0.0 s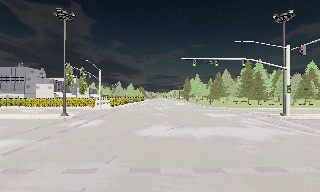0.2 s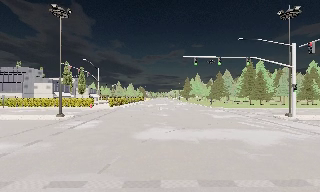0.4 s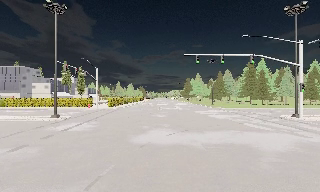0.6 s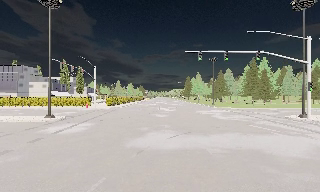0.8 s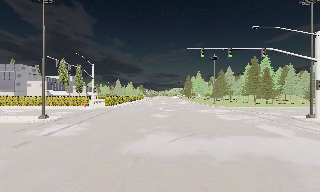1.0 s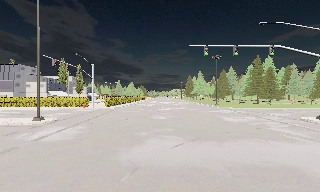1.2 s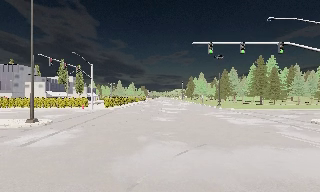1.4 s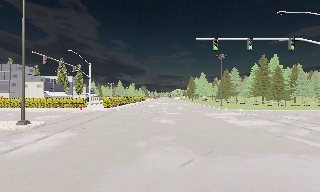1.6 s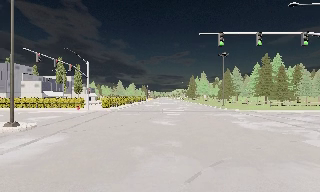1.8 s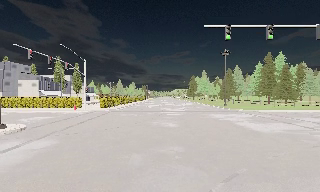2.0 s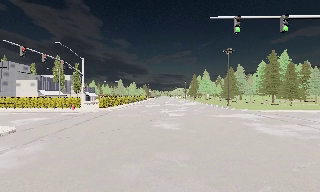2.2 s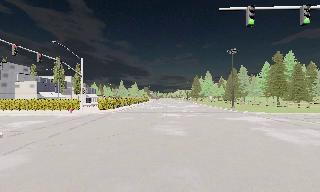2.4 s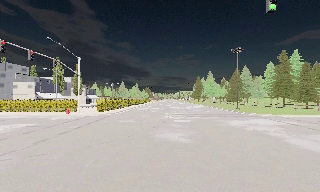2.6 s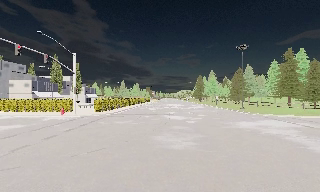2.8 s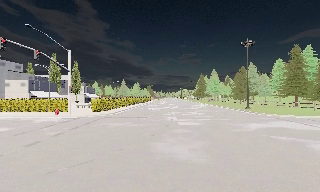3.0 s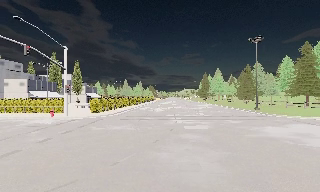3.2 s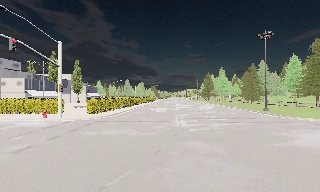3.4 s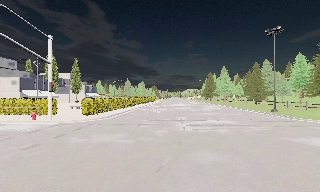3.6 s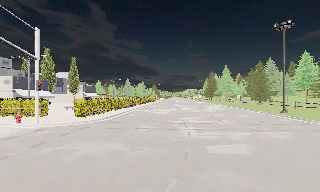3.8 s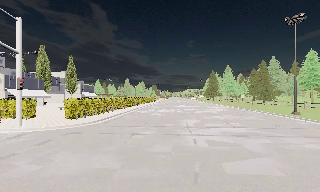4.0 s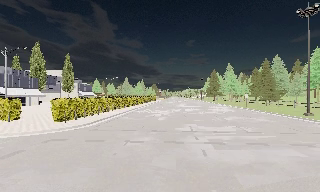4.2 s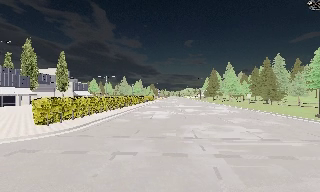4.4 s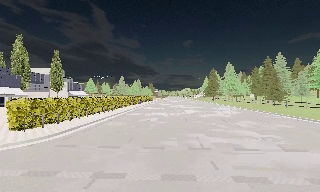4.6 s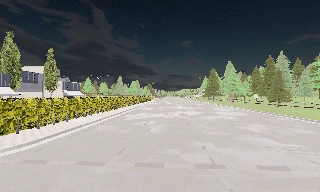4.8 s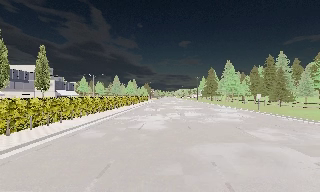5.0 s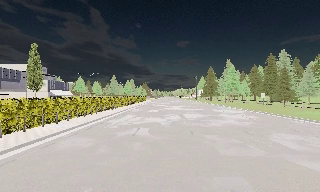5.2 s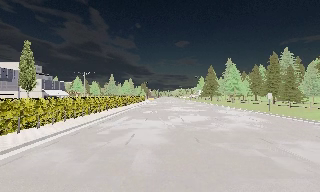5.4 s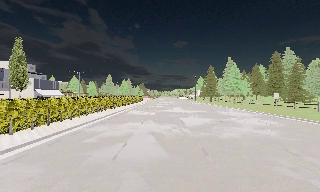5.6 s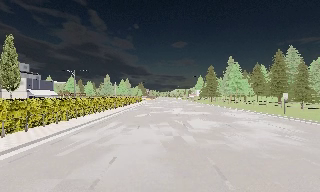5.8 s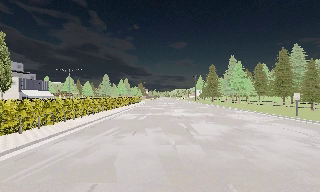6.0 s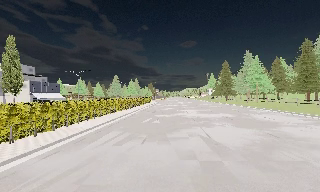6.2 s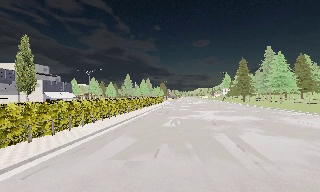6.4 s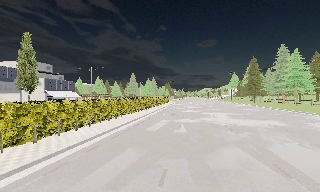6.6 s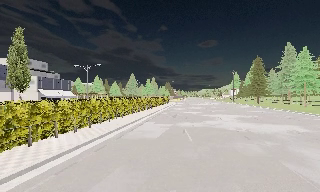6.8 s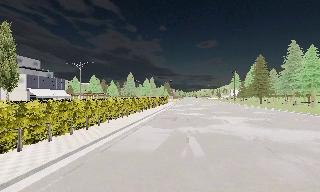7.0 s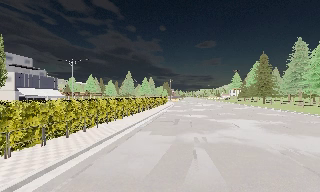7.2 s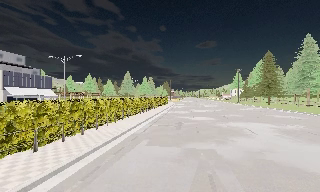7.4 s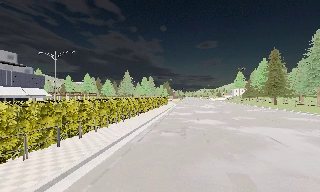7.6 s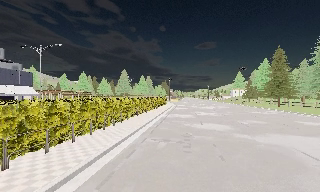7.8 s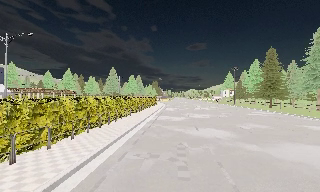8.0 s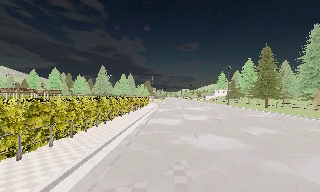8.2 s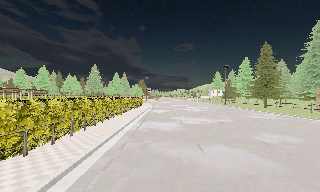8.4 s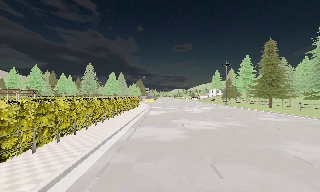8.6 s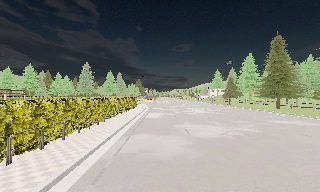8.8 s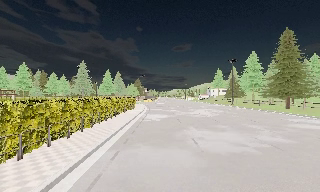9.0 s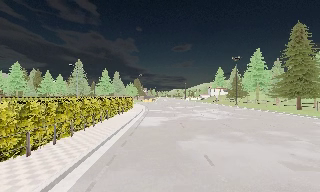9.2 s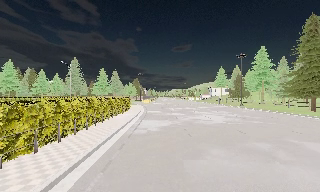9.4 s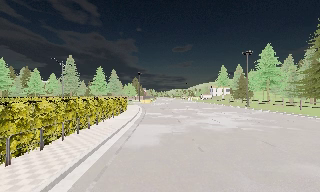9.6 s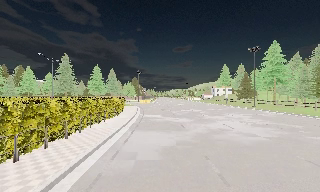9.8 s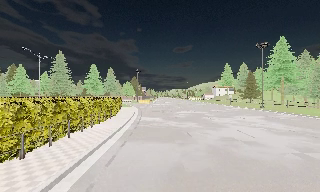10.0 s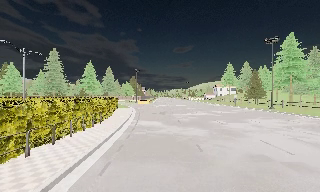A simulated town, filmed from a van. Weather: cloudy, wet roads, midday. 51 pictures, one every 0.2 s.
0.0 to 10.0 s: The camera travels forward, about 85 m, so what stands in front looms larger. It gains speed.
The film runs forward here.
